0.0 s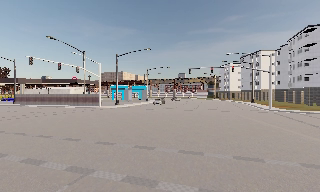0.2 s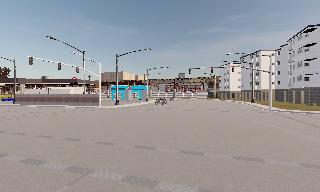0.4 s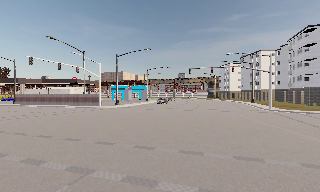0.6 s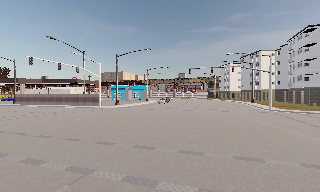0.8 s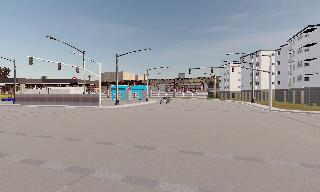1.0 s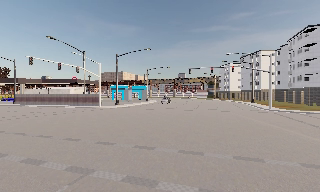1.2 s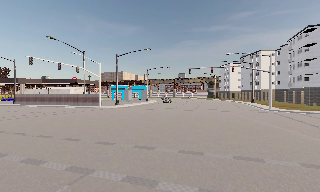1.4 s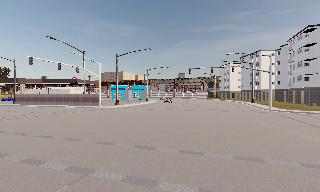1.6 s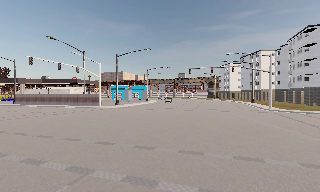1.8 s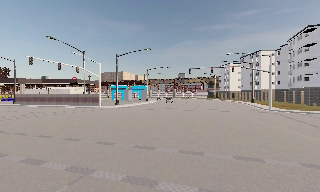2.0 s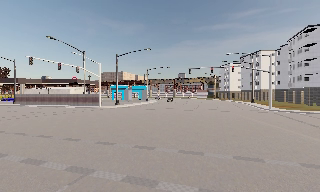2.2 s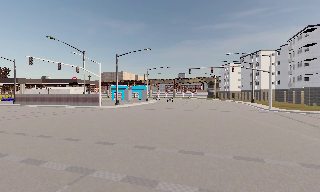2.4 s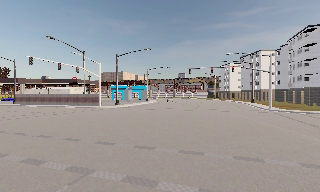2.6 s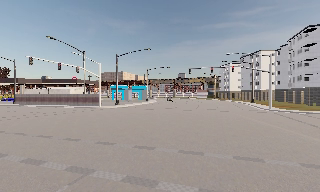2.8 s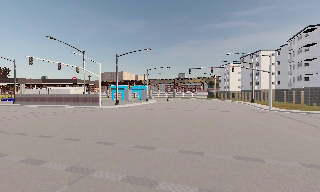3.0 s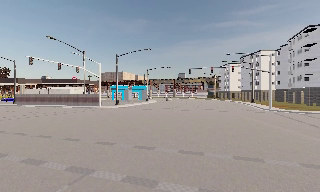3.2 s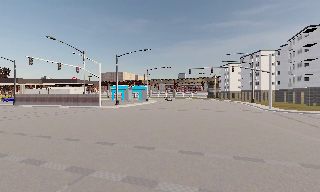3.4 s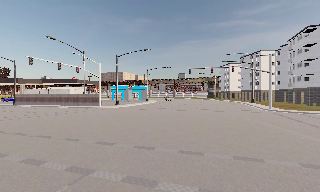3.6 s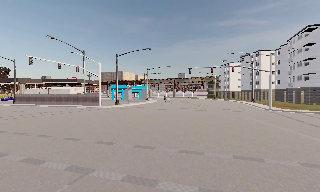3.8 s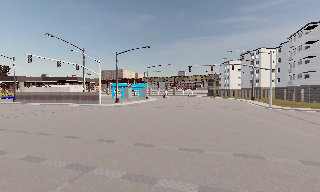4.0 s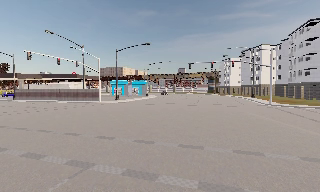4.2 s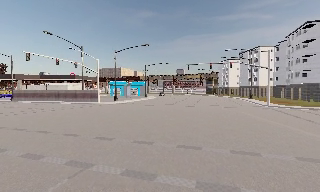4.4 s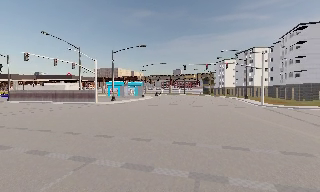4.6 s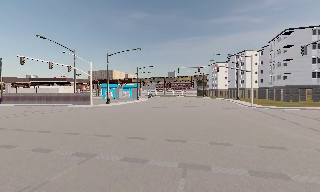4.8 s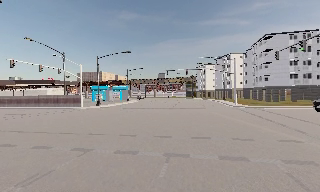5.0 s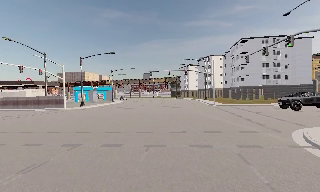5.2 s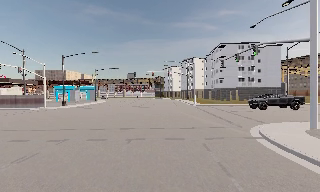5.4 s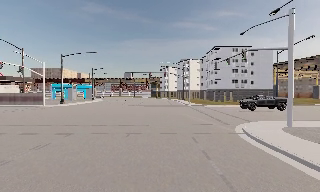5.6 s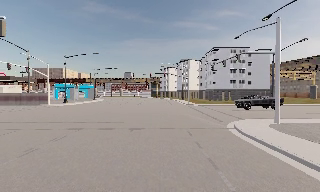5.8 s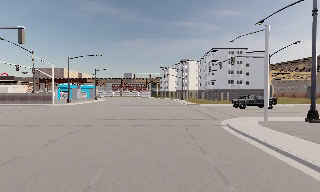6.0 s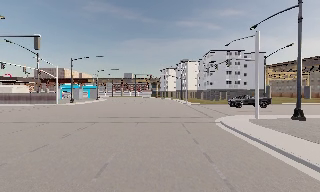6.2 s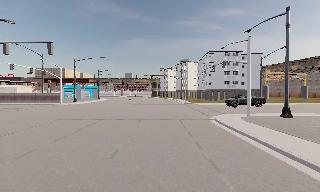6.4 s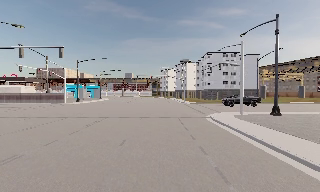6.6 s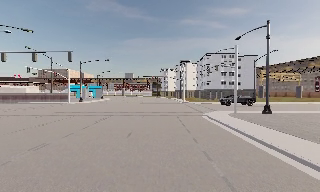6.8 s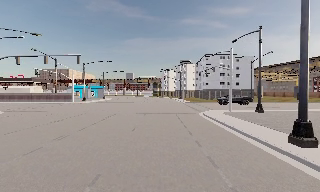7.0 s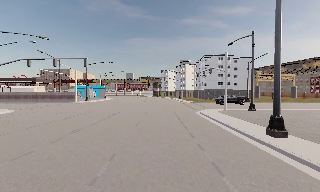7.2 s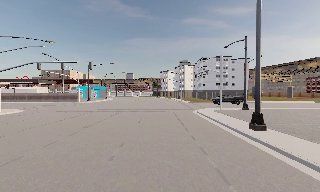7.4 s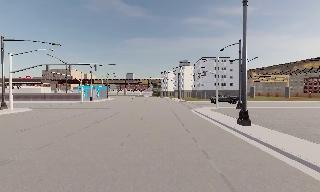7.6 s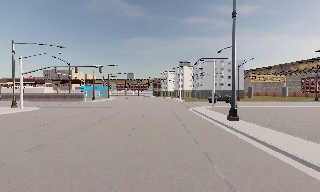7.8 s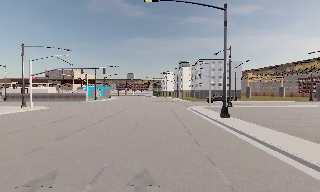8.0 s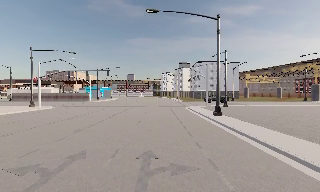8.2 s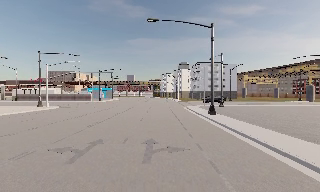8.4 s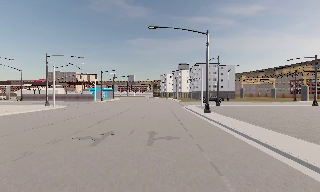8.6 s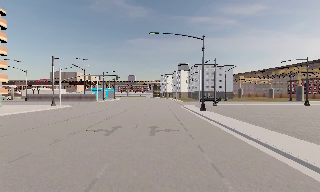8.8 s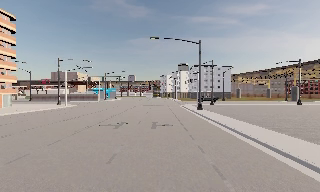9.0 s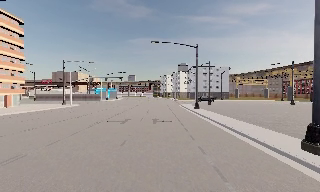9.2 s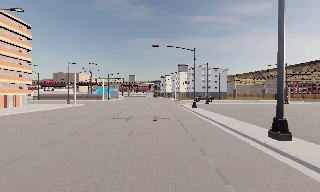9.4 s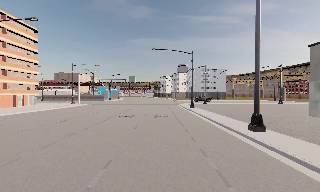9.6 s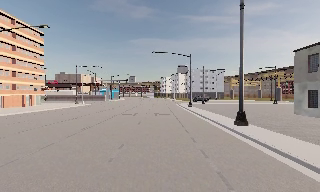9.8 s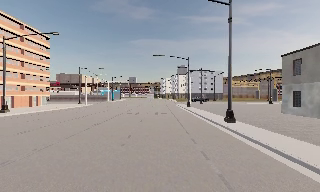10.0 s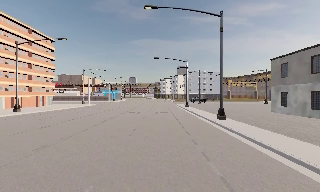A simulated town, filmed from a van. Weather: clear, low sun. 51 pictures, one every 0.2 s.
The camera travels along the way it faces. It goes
backward.
0.0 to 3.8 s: The camera keeps its place and its aim.
3.8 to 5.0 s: The scene slides to the left, as the camera pans about 10 degrees to its right. It travels backward, about 3.5 m, so what stands in front gets smaller. It gains speed.
5.0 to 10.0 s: The camera travels backward, about 40 m, so what stands in front gets smaller.
The film runs backward here.
